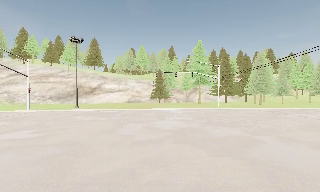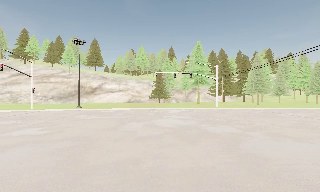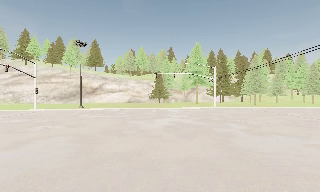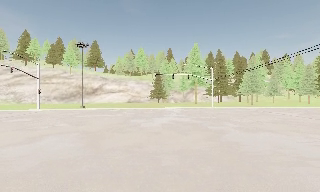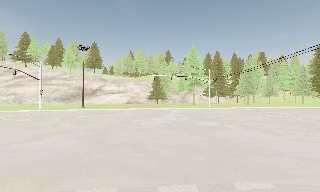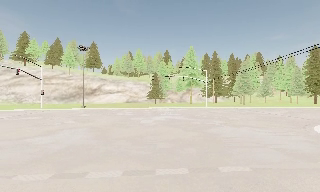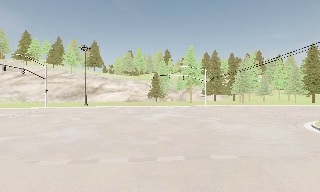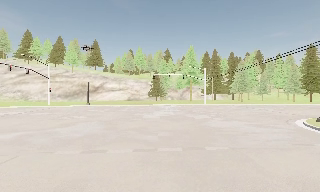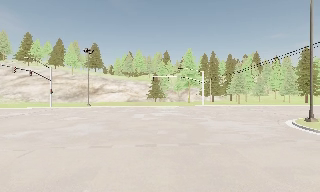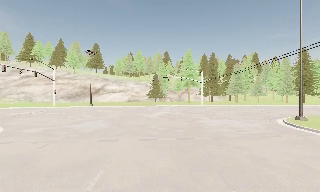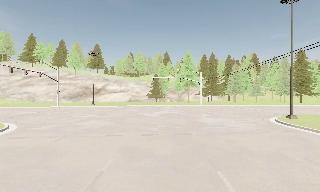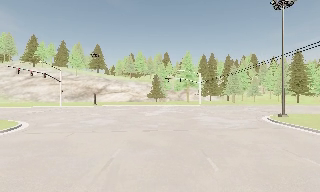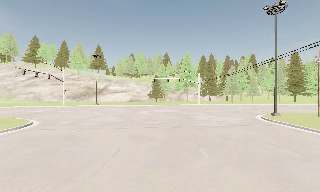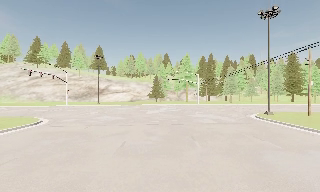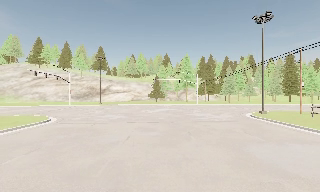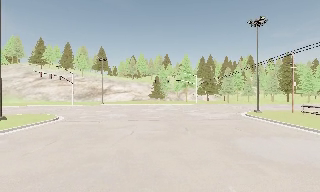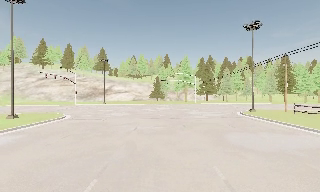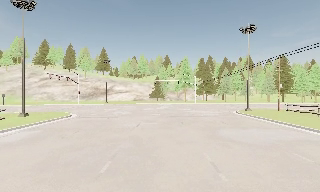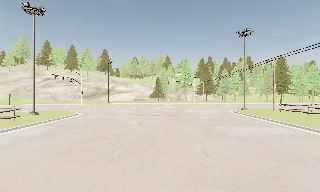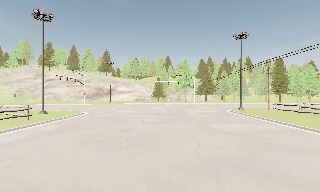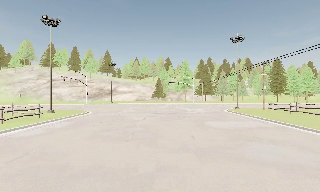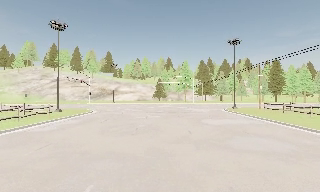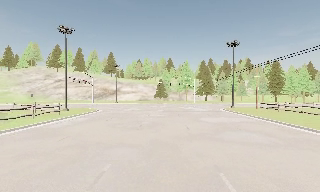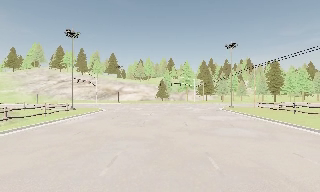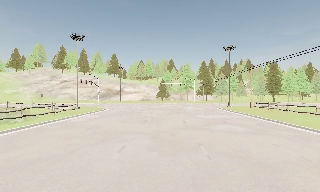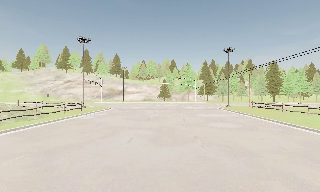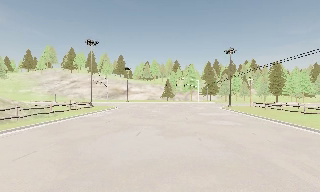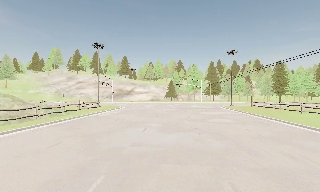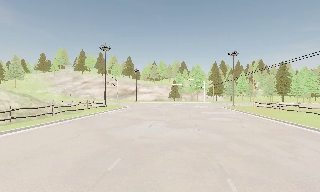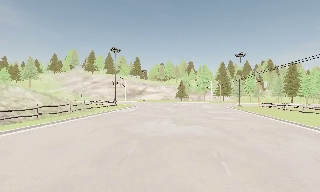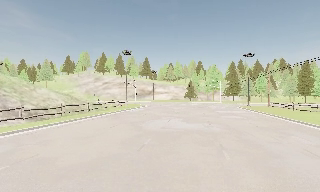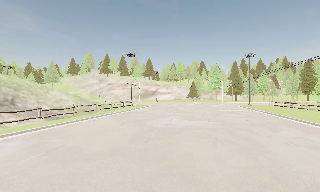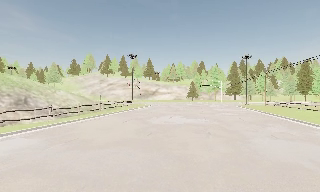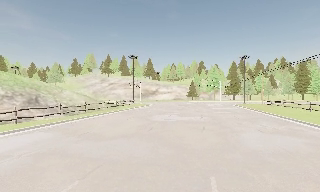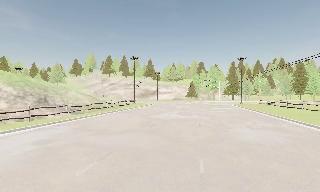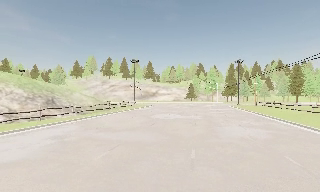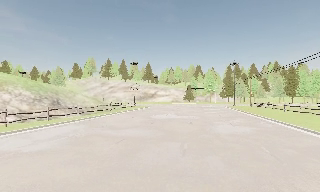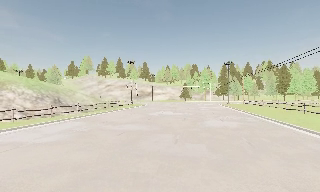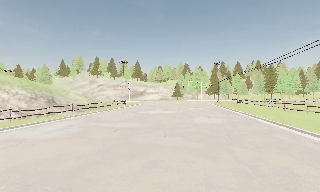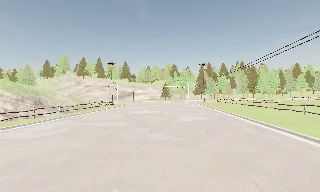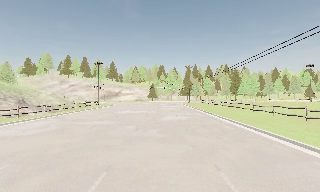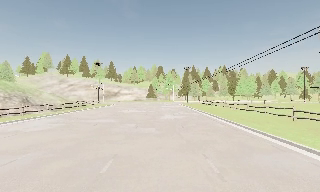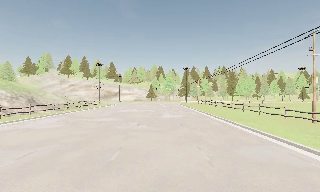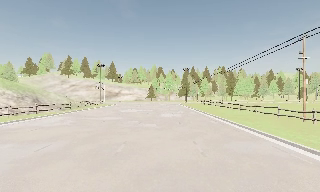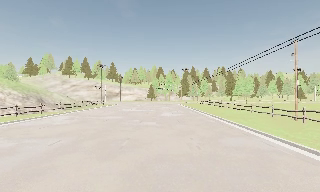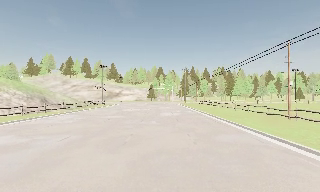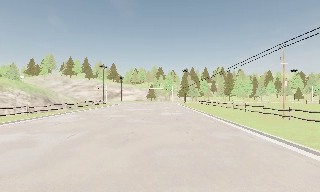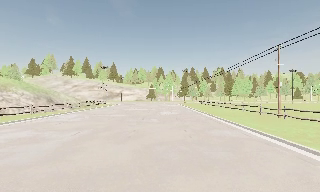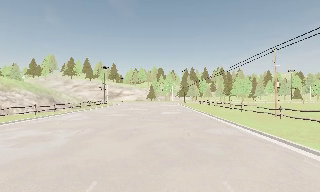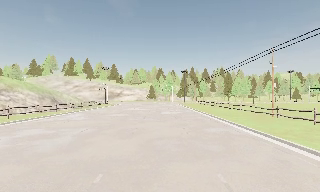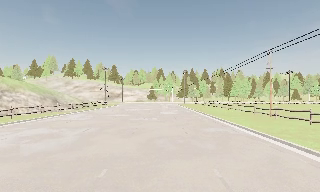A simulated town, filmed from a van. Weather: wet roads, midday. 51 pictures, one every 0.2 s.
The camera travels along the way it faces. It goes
backward.
0.0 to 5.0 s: The camera travels backward, about 25 m, so what stands in front gets smaller.
5.0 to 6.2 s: The camera swings to its left by about 10 degrees, and the scene slides to the right. It travels backward, about 8 m, so what stands in front gets smaller.
6.2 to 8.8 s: The camera pans to its right, which is clockwise from overhead, by about 15 degrees. It travels backward, about 14 m, so what stands in front gets smaller.
8.8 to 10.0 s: The camera travels backward, about 3.5 m, so what stands in front gets smaller. It loses speed.
The film runs backward here.
